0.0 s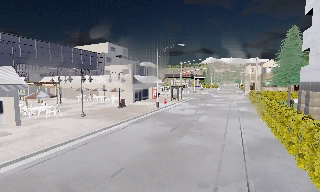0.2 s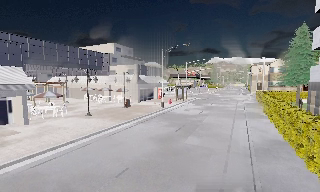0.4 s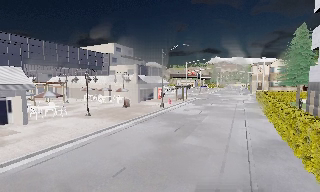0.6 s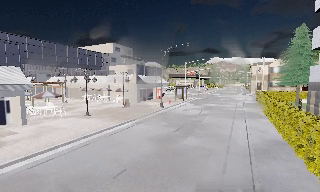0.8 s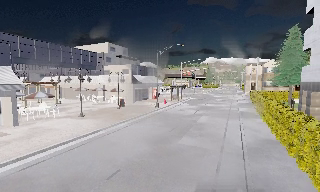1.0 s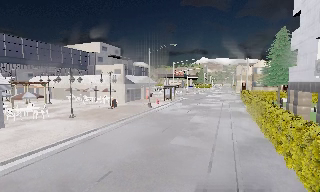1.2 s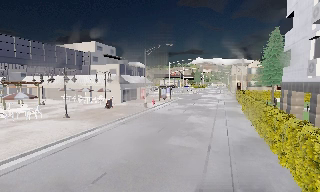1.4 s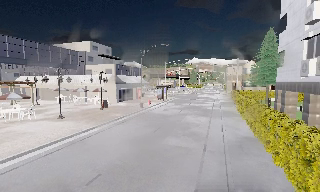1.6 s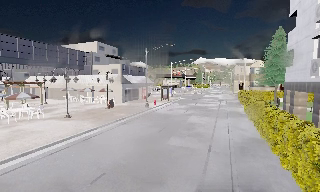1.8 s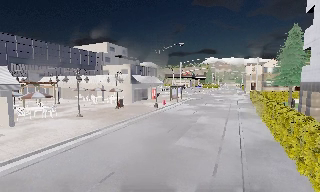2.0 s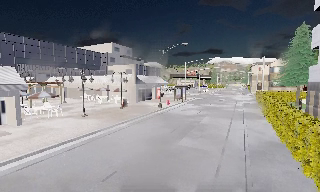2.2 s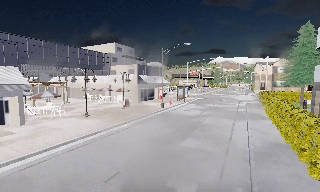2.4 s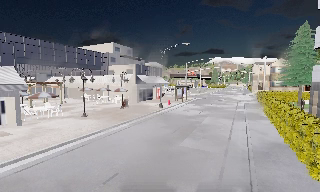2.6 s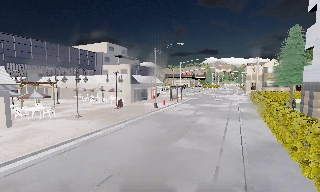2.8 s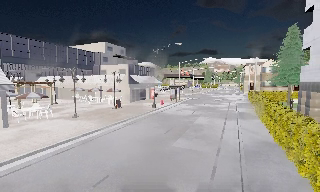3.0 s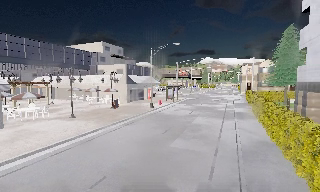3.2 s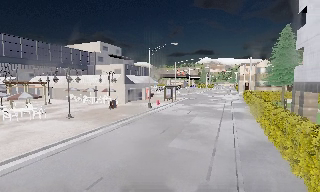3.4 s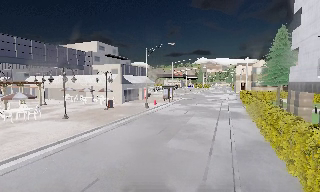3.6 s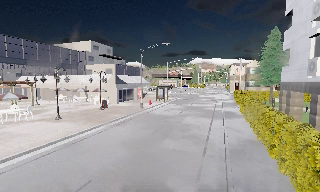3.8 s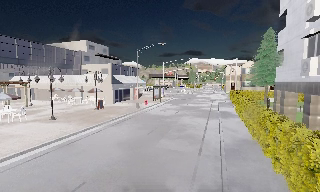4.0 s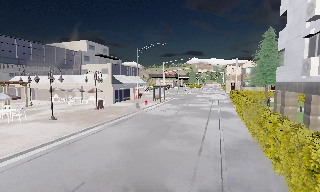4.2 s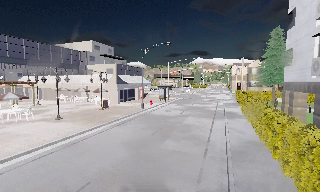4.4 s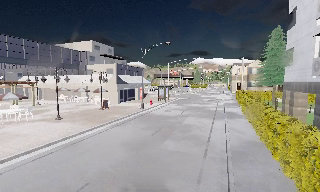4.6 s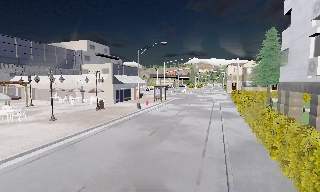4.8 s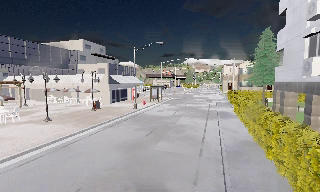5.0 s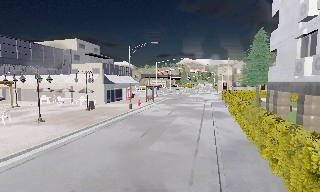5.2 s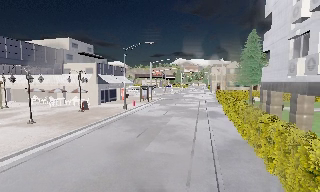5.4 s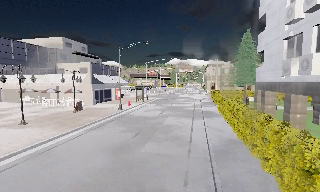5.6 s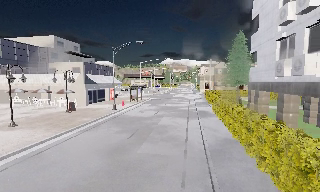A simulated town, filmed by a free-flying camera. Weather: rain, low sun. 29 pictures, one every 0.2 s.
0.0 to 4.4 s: The camera travels forward and to its right, about 1 m, so what stands in front looms larger.
4.4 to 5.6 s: The scene slides to the left, as the camera pans about 10 degrees to its right.
The film runs forward here.
